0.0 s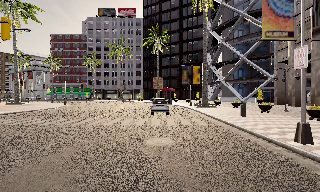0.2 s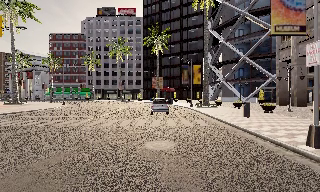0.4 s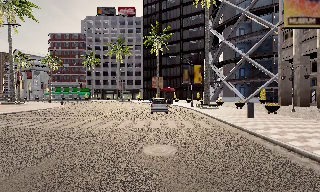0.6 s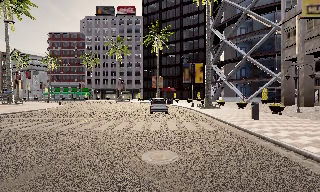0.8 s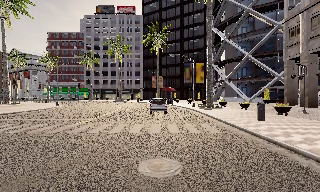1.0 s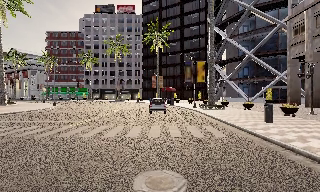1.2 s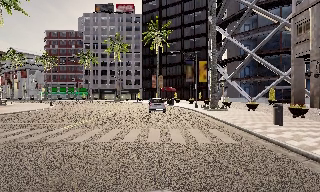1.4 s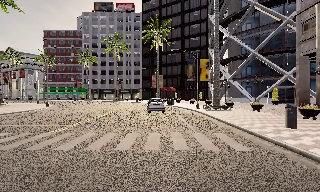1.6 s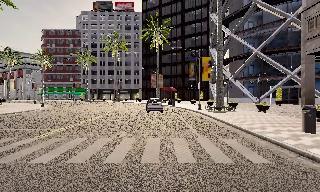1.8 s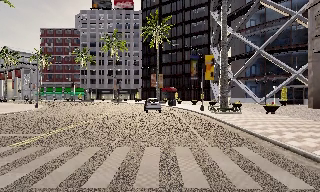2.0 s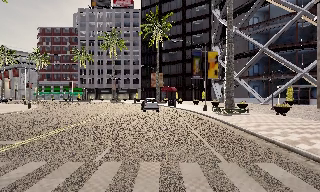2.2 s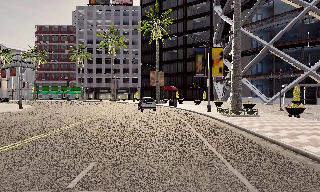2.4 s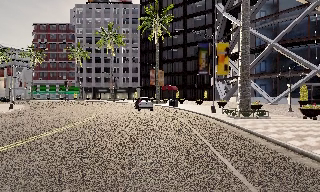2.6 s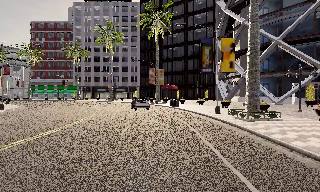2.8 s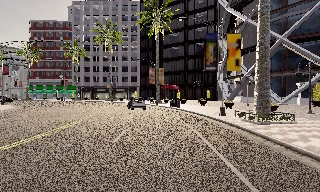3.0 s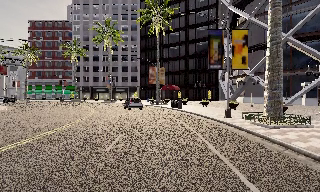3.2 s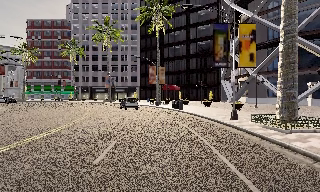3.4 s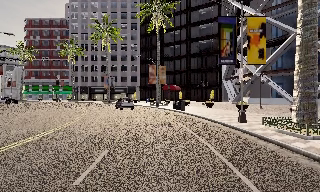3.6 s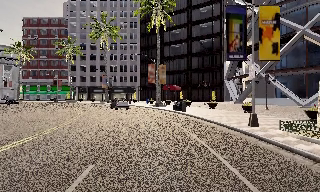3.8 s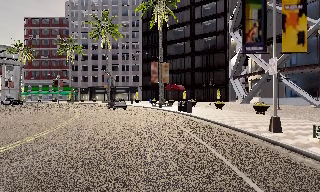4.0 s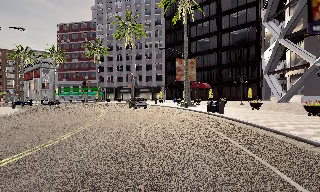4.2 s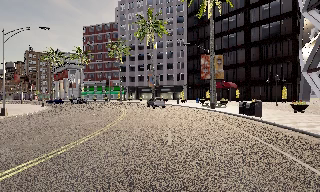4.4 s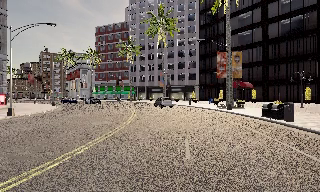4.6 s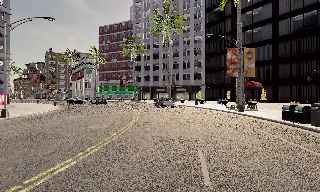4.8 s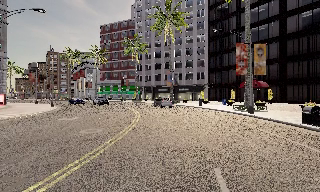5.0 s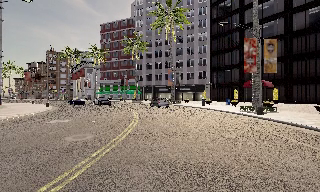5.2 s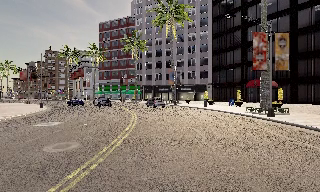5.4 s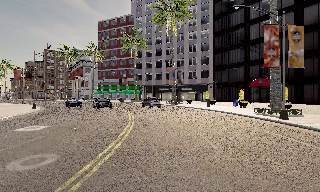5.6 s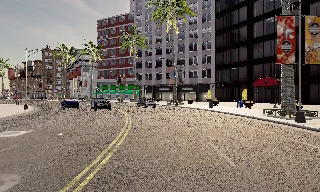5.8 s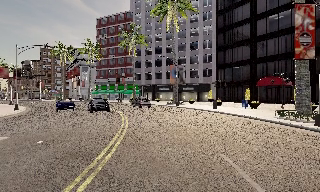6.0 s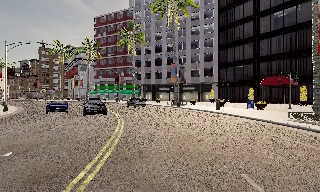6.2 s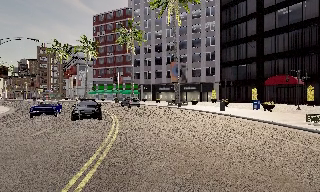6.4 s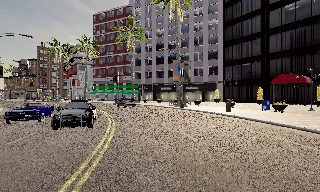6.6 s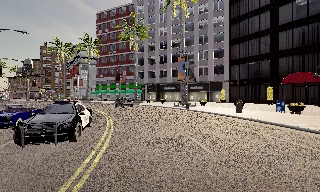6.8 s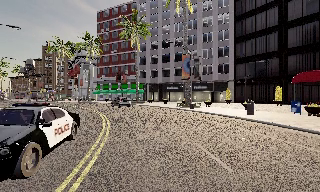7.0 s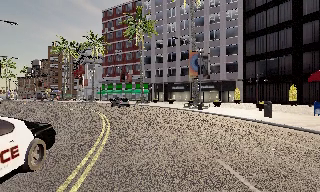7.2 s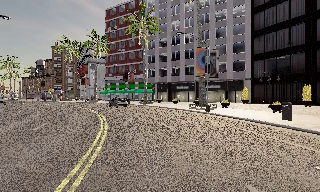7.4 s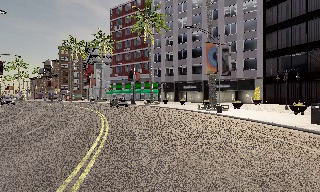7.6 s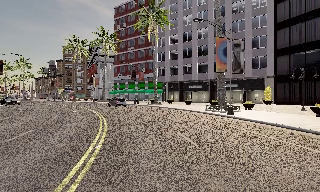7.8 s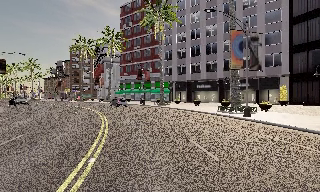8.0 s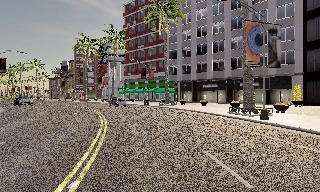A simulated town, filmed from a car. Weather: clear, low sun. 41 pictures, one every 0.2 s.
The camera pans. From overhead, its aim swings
counterclockwise.
The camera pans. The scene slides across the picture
to the right.
0.0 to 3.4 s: The camera travels forward, about 16 m, so what stands in front looms larger. It gains speed.
3.4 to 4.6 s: The camera pans to its left, which is counterclockwise from overhead, by about 20 degrees. It travels forward, about 8 m, so what stands in front looms larger.
4.6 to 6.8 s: The camera travels forward, about 14 m, so what stands in front looms larger.
6.8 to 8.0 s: The camera pans to its left, which is counterclockwise from overhead, by about 10 degrees. It travels forward, about 8 m, so what stands in front looms larger.
The film runs forward here.
